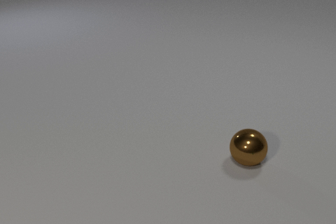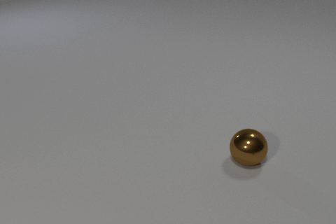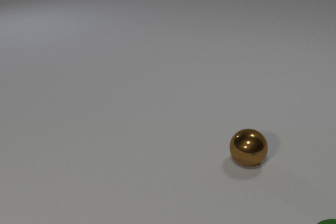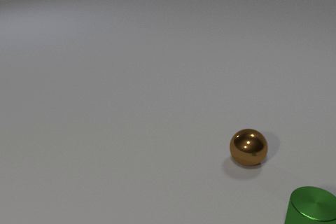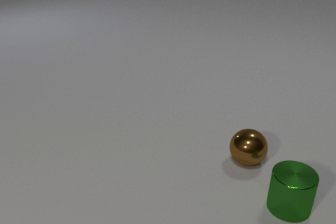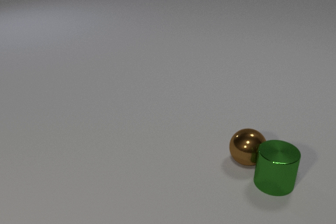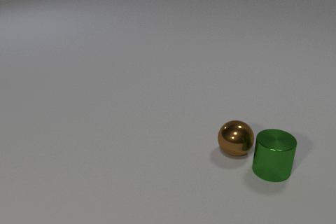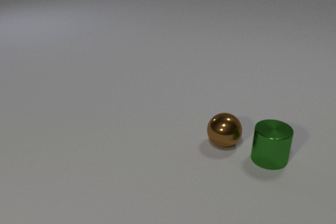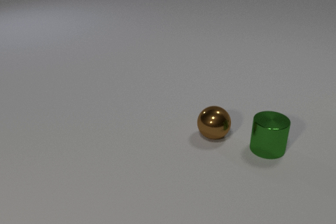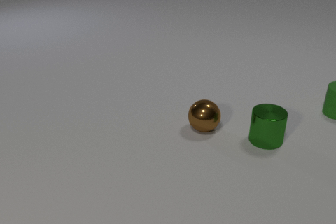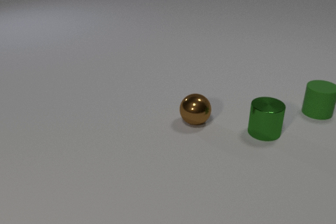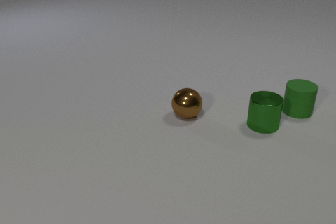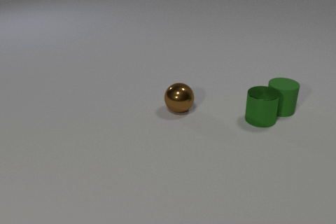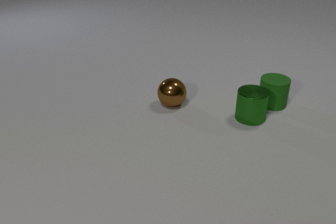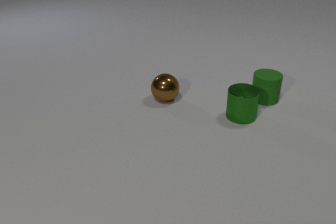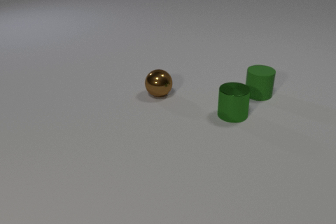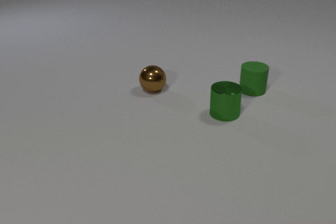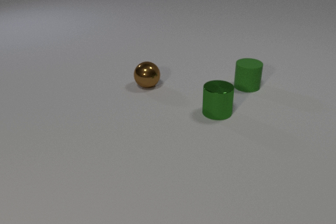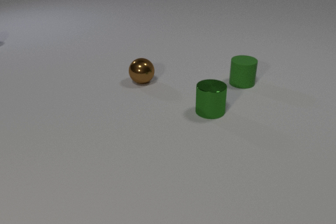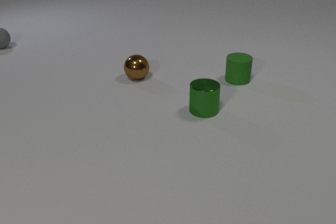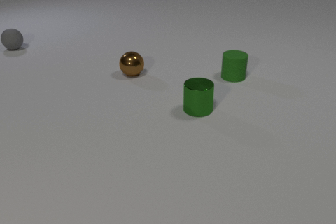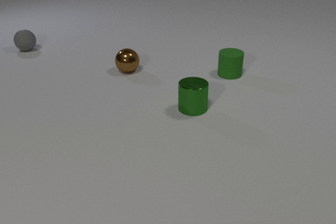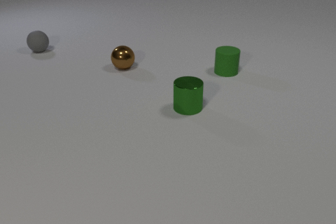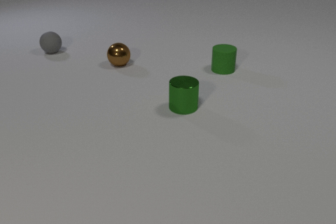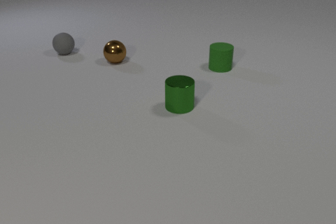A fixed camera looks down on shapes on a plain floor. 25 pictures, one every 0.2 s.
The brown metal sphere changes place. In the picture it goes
away from the camera.
The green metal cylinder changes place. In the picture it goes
away from the camera.
0.0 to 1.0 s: The green metal cylinder comes in at the bottom edge, slides away from the camera and to the left. The green metal cylinder and the brown metal sphere collide.
1.0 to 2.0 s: The green metal cylinder slides away from the camera. The brown metal sphere rolls away from the camera and to the left. The green rubber cylinder comes in at the right edge, slides to the left.
2.0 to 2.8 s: The green metal cylinder slides away from the camera and to the left. The brown metal sphere rolls away from the camera and to the left. The green rubber cylinder slides to the left. The green metal cylinder and the green rubber cylinder collide.
2.8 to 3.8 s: The green metal cylinder slides to the left. The brown metal sphere rolls away from the camera and to the left. The green rubber cylinder slides away from the camera and to the left. The gray rubber sphere comes in at the left edge, rolls to the right and toward the camera.
3.8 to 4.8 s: The green metal cylinder slides to the left. The brown metal sphere rolls away from the camera and to the left. The green rubber cylinder slides away from the camera and to the left. The gray rubber sphere rolls to the right and toward the camera.
What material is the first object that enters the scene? metal.
What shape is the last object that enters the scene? sphere.
How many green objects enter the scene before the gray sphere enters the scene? 2.
